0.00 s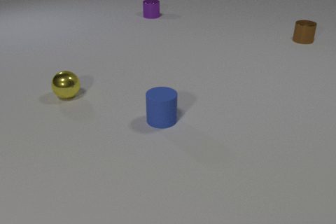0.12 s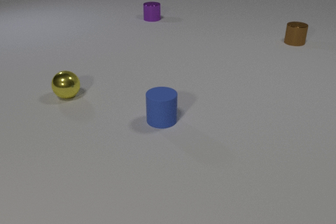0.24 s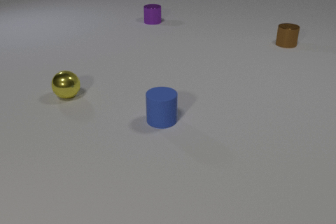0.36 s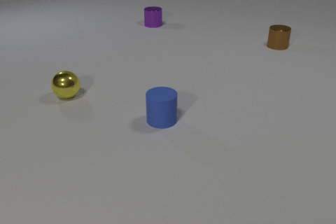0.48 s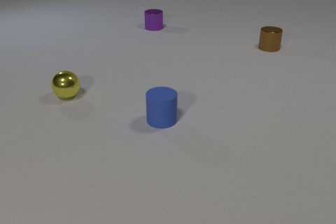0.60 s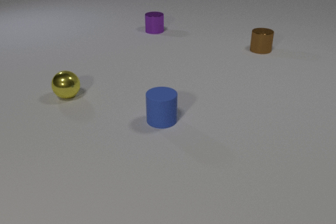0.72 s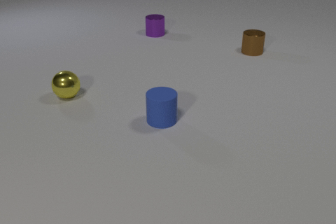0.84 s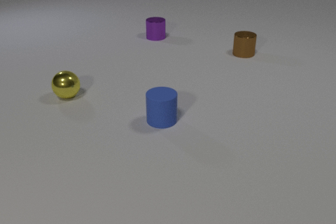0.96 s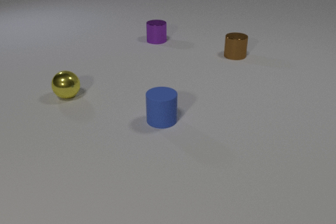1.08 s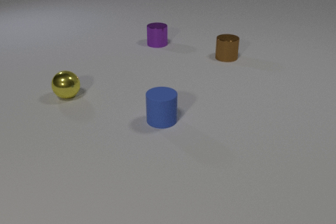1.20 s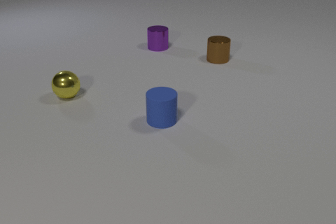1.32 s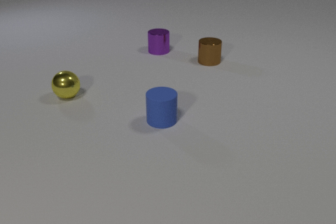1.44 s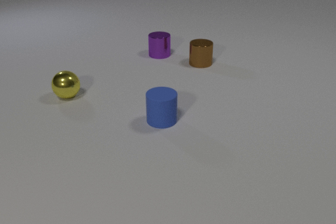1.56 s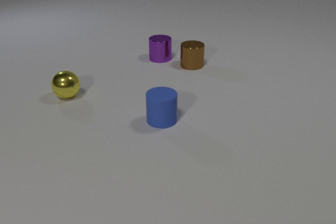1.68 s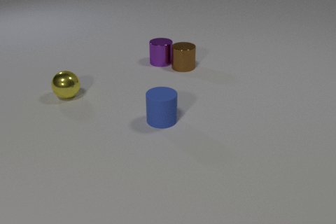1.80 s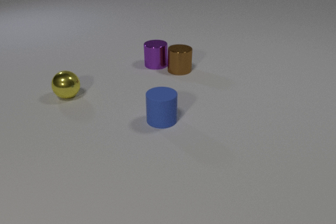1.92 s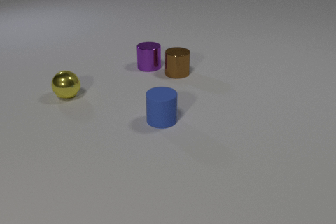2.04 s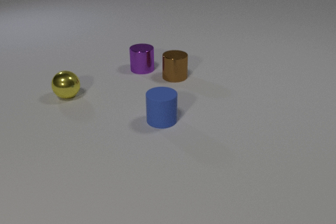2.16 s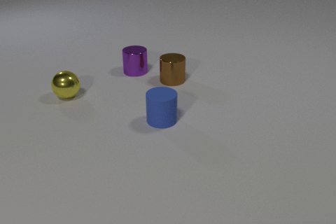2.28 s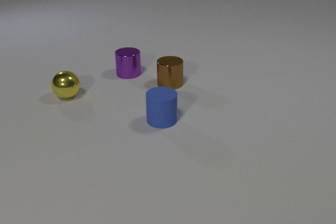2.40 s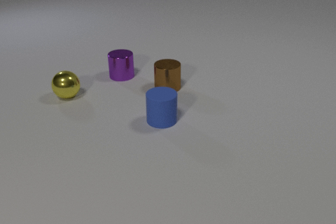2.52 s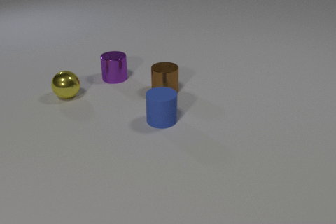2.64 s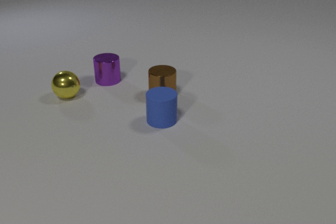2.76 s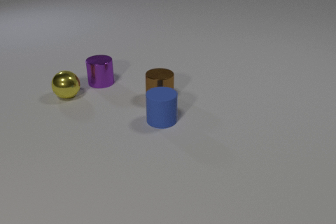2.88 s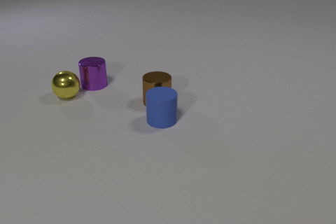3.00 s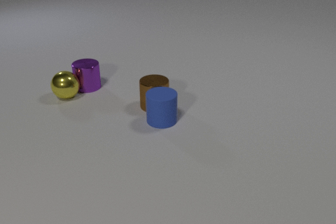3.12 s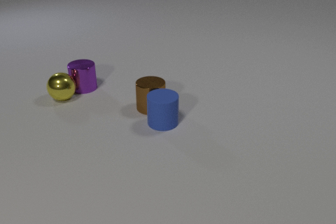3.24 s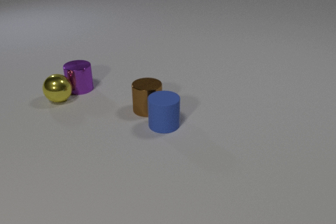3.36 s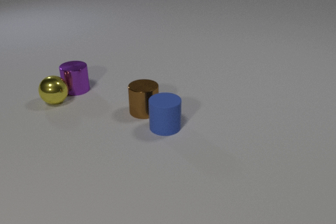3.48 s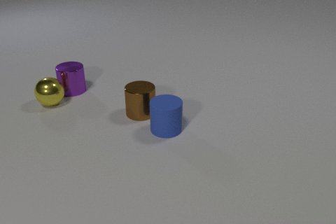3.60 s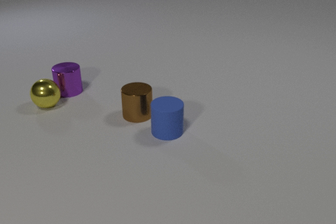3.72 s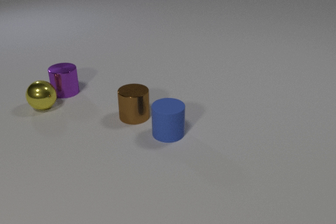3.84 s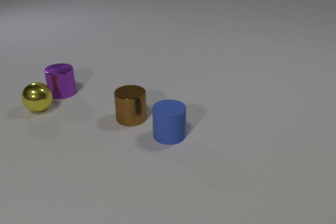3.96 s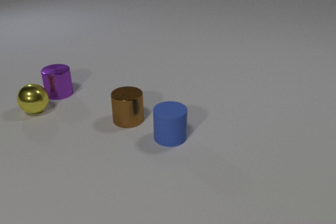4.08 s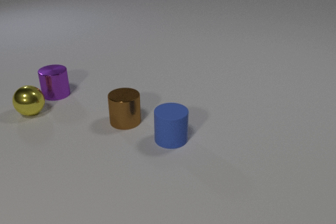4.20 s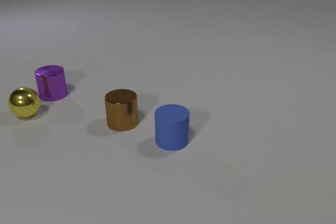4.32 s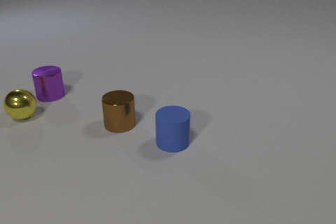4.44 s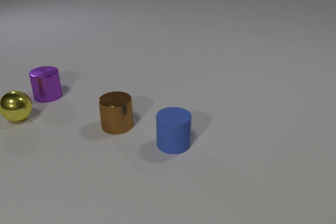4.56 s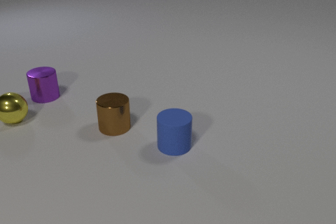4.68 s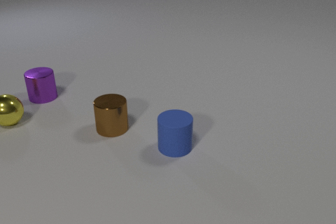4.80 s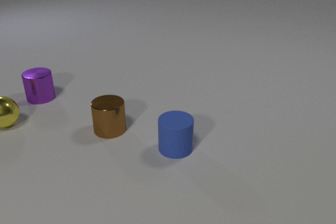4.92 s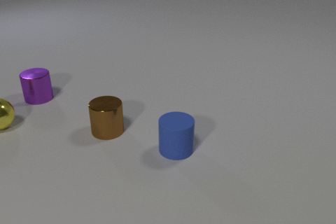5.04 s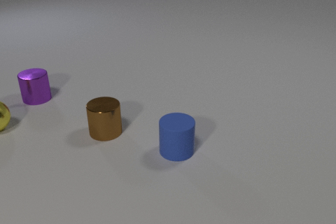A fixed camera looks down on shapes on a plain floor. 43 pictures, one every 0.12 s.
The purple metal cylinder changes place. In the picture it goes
toward the camera.
0.00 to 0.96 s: The brown metal cylinder slides to the left and toward the camera. The purple metal cylinder slides toward the camera.
0.96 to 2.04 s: The brown metal cylinder slides toward the camera and to the left. The purple metal cylinder slides toward the camera. The brown metal cylinder and the purple metal cylinder collide.
2.04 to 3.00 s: The brown metal cylinder slides toward the camera. The purple metal cylinder slides to the left and toward the camera. The purple metal cylinder and the yellow metal sphere collide. The brown metal cylinder and the blue rubber cylinder collide.
3.00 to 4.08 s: The brown metal cylinder slides to the left and toward the camera. The purple metal cylinder slides to the left. The blue rubber cylinder slides toward the camera. The yellow metal sphere rolls to the left and toward the camera.
4.08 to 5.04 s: The brown metal cylinder slides to the left and toward the camera. The purple metal cylinder slides to the left. The blue rubber cylinder slides toward the camera. The yellow metal sphere rolls to the left and toward the camera.
What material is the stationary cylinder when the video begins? rubber.
Are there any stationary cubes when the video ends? no.
What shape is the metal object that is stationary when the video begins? sphere.
